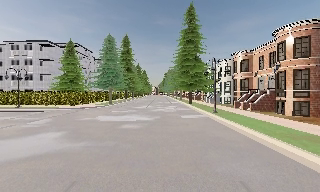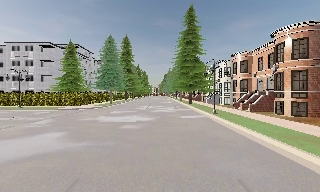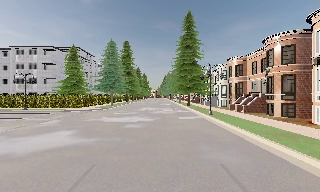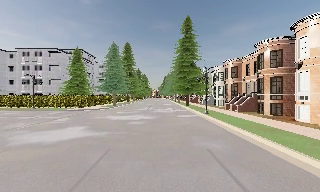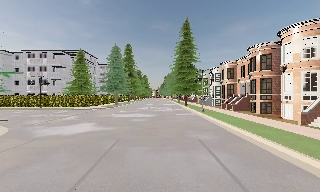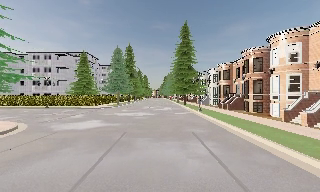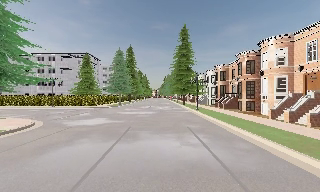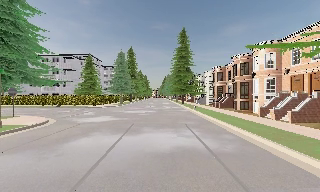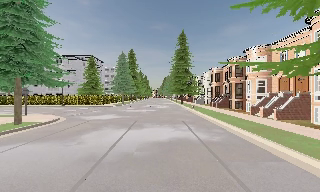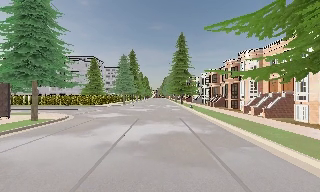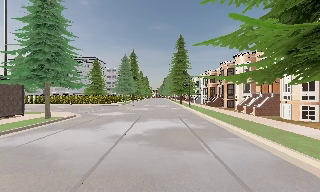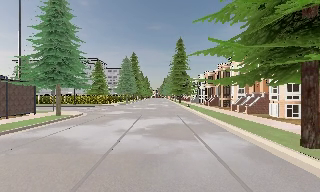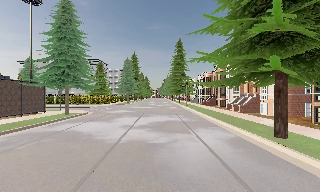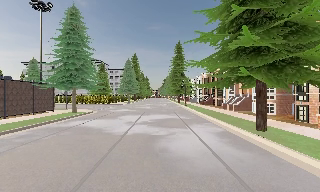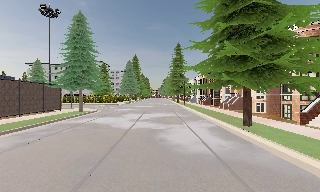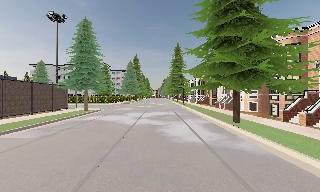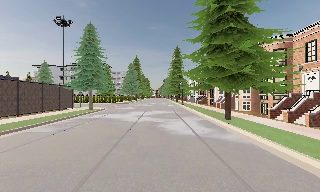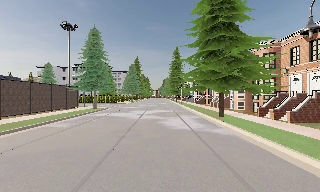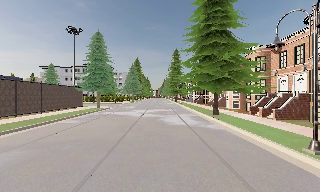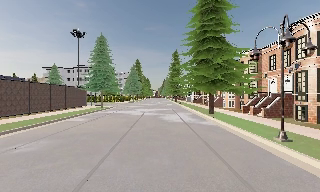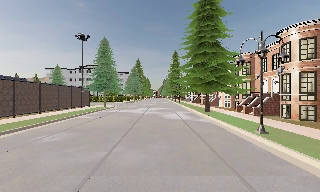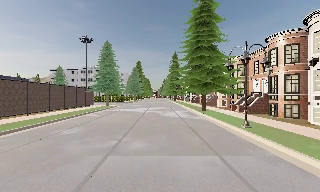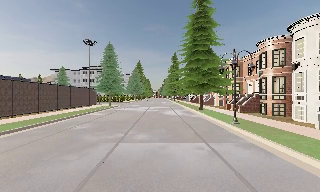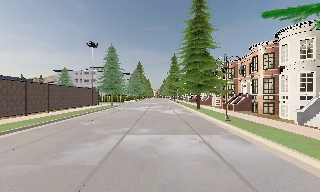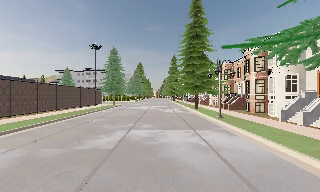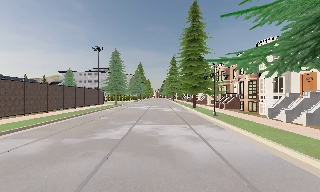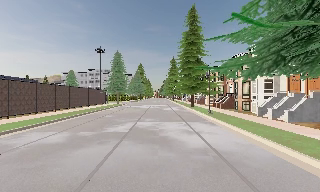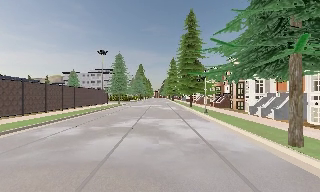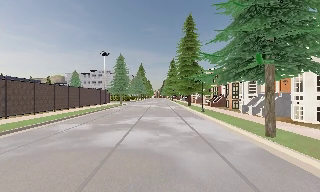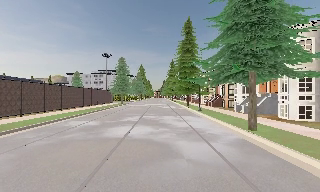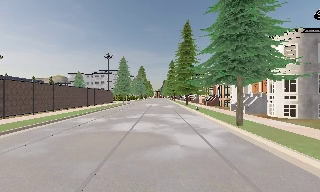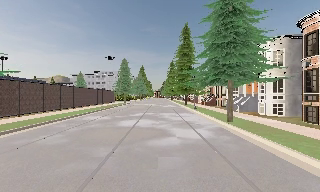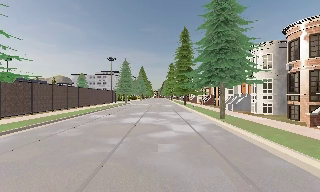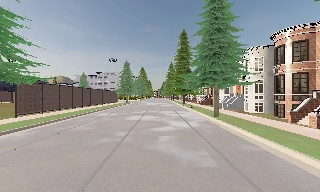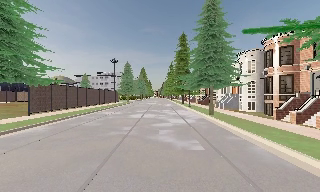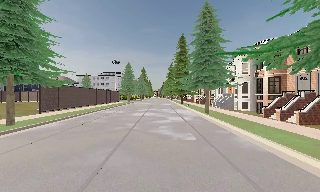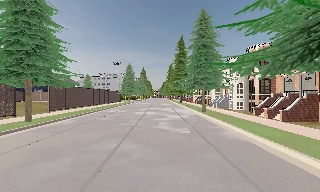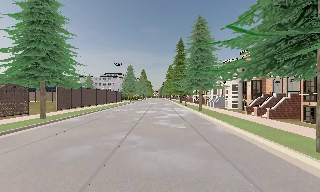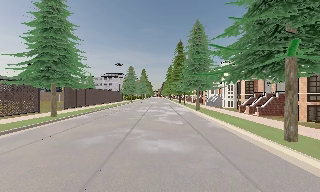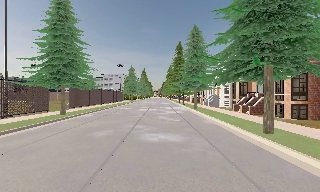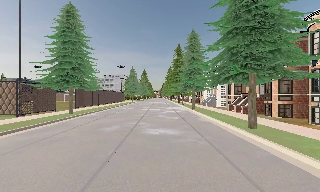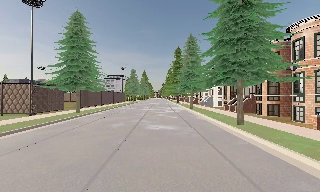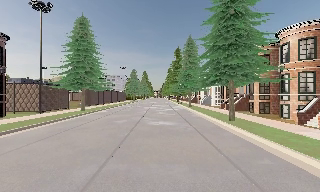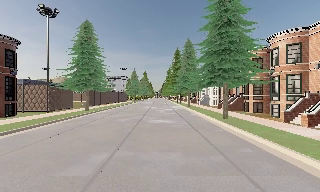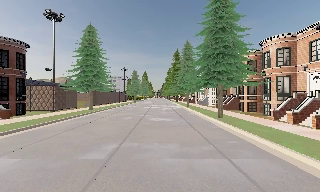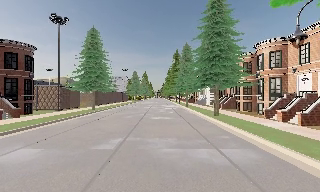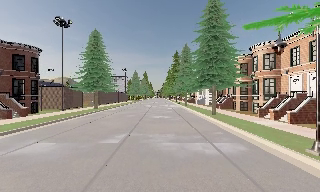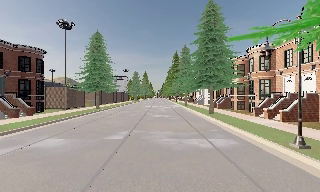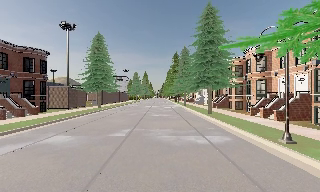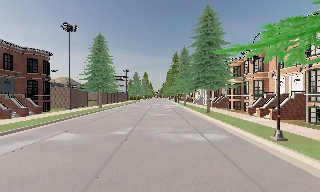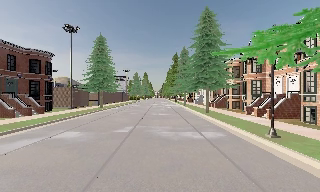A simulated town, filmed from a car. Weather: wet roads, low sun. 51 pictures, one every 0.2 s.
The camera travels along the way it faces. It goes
backward.
0.0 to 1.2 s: The camera travels backward, about 6 m, so what stands in front gets smaller. It gains speed.
1.2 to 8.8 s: The camera travels backward, about 50 m, so what stands in front gets smaller.
8.8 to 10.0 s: The camera travels backward, about 3.5 m, so what stands in front gets smaller. It loses speed.
The film runs backward here.
